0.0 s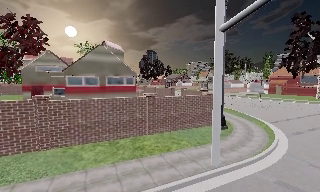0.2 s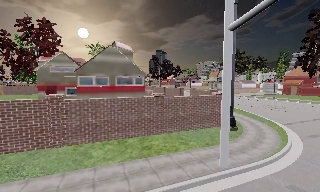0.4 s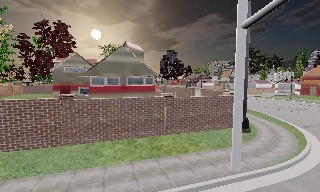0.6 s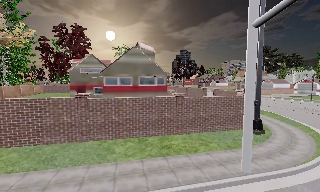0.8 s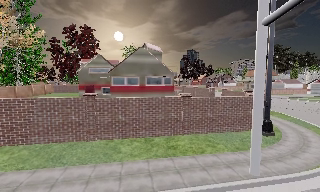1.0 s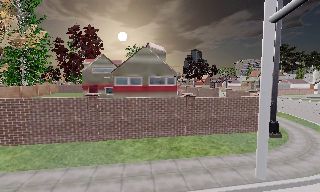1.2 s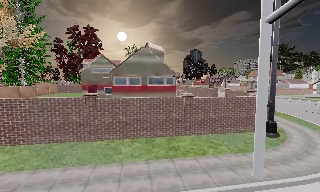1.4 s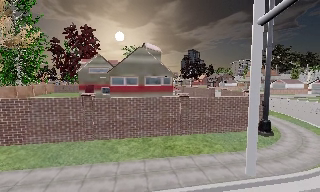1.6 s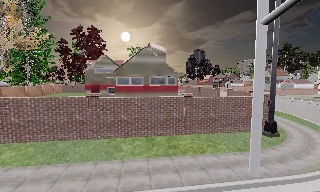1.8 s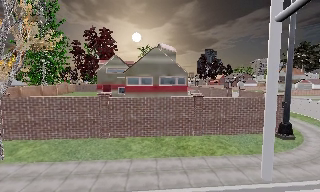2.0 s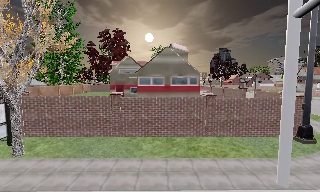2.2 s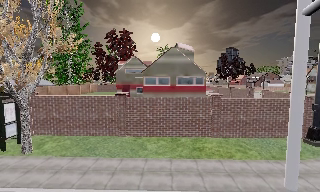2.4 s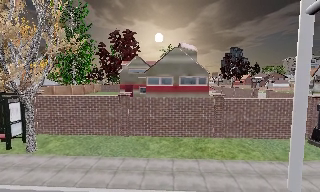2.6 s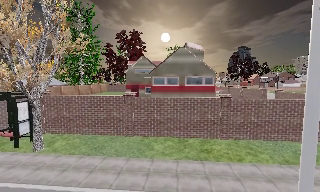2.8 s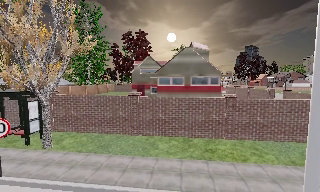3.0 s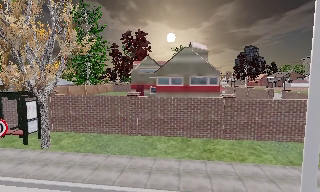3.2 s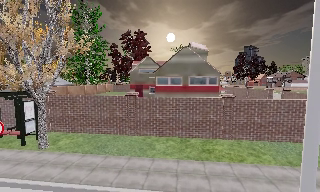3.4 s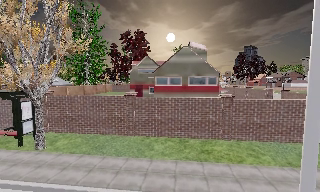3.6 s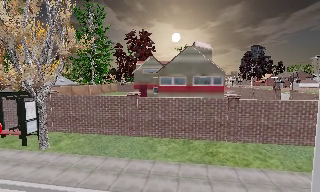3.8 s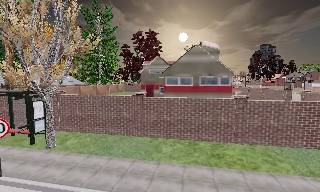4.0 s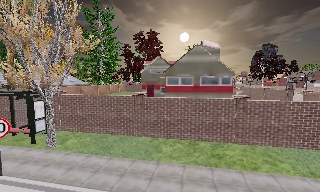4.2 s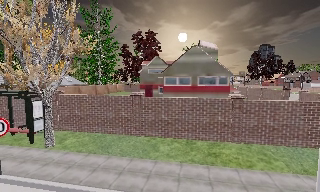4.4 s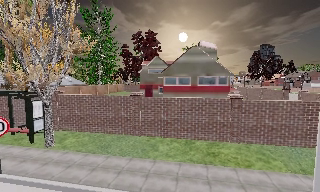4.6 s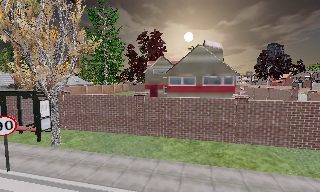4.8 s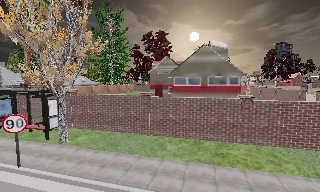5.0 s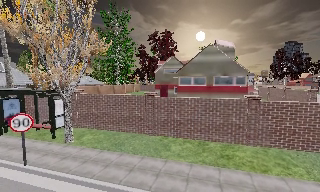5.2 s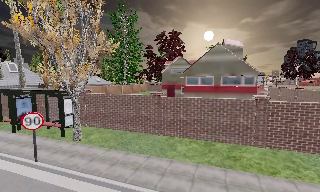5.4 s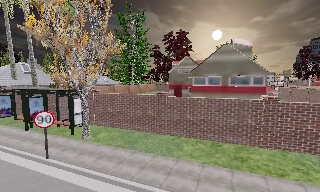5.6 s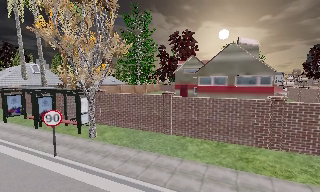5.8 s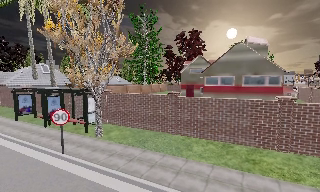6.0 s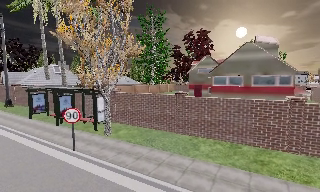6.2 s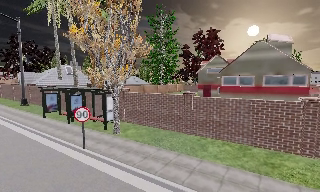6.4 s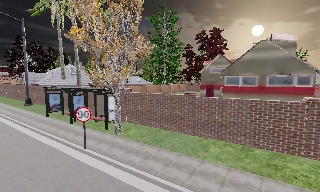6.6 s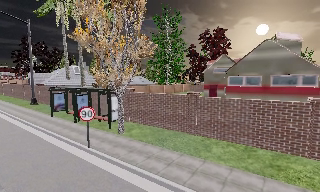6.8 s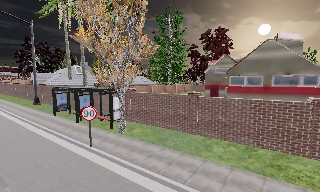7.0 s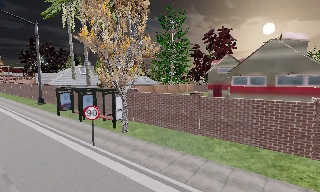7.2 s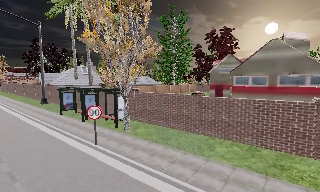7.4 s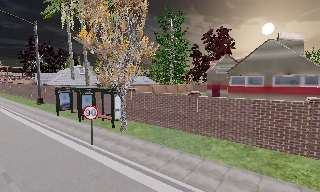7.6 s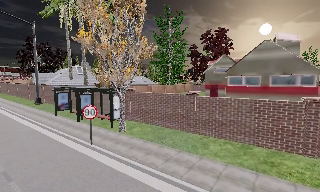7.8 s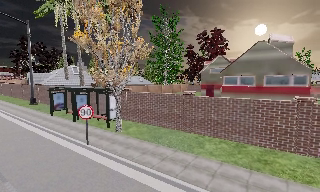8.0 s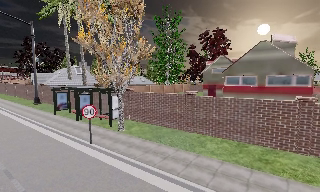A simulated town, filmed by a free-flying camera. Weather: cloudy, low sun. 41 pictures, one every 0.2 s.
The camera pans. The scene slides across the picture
to the right.
The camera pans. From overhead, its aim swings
counterclockwise.
0.0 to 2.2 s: The camera pans to its left, which is counterclockwise from overhead, by about 25 degrees. It travels to its right, about 0.5 m.
2.2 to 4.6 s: The scene slides to the right, as the camera pans about 10 degrees to its left. It travels to its right, about 1 m.
4.6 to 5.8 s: The camera pans to its left, which is counterclockwise from overhead, by about 15 degrees.
5.8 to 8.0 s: The camera travels backward, about 0.5 m, so what stands in front gets smaller.
The film runs backward here.
